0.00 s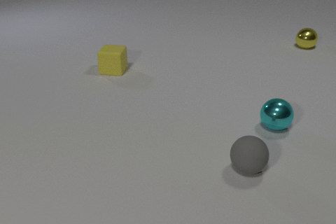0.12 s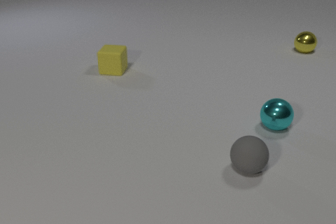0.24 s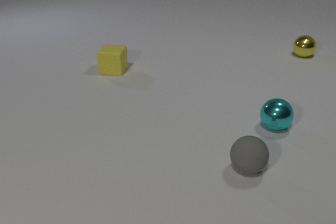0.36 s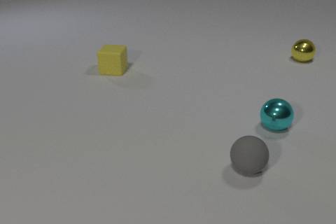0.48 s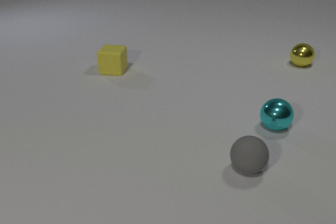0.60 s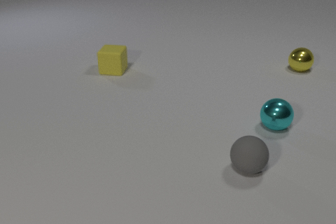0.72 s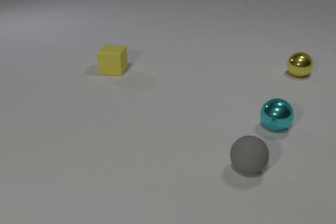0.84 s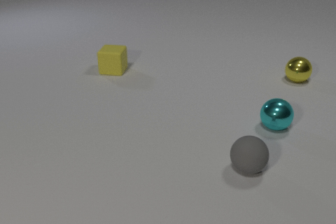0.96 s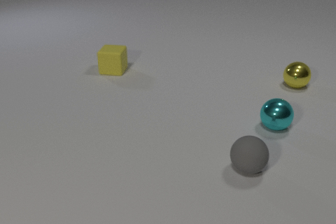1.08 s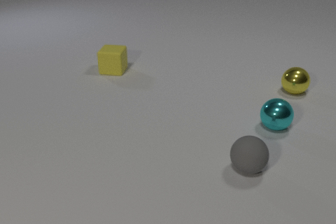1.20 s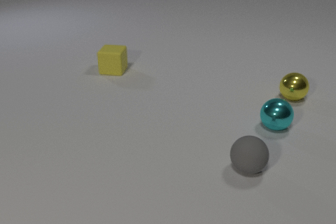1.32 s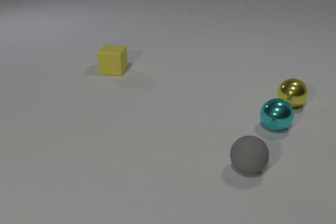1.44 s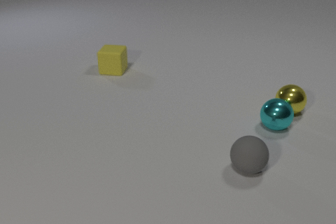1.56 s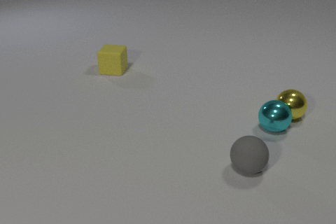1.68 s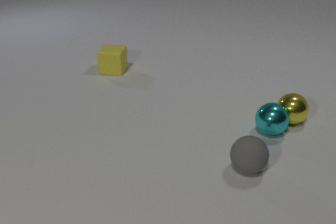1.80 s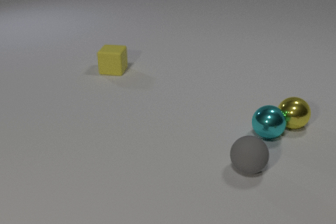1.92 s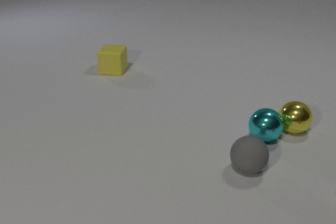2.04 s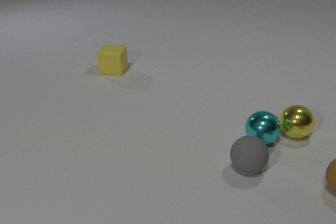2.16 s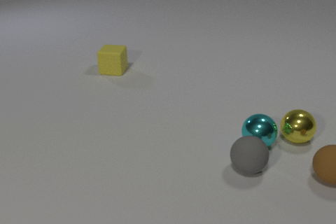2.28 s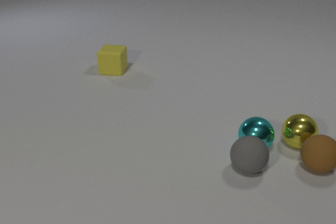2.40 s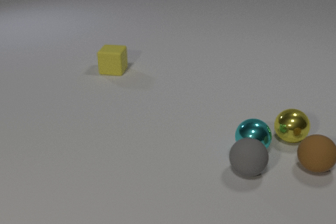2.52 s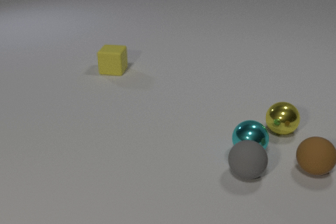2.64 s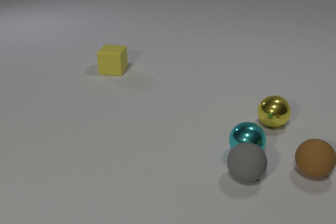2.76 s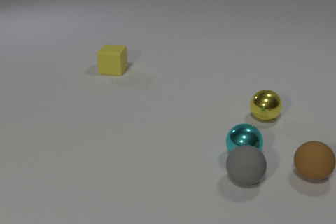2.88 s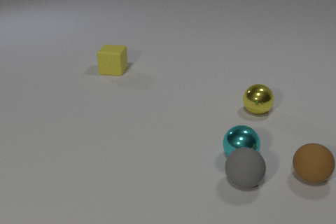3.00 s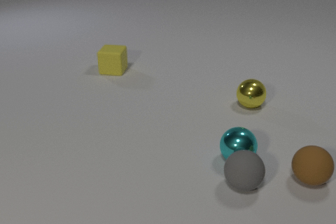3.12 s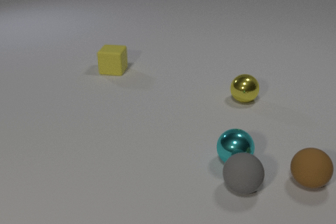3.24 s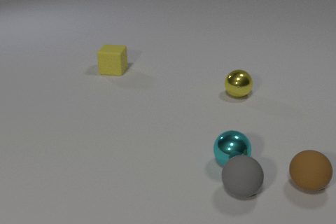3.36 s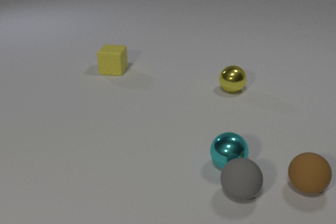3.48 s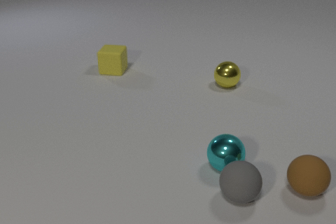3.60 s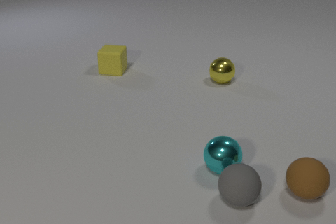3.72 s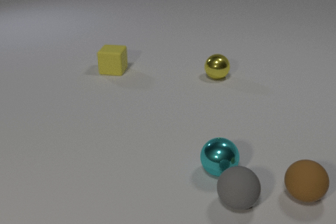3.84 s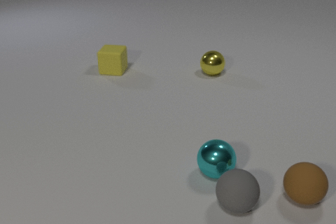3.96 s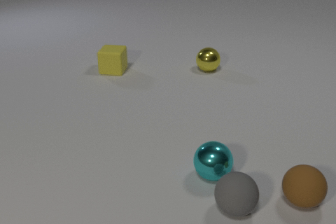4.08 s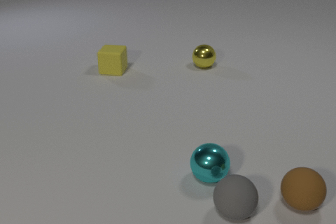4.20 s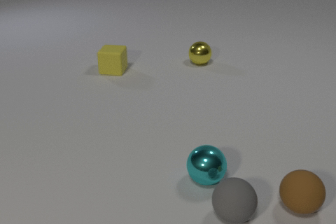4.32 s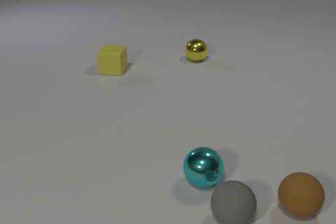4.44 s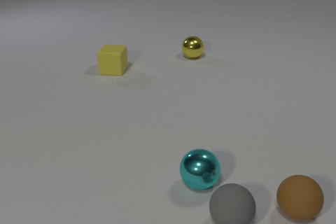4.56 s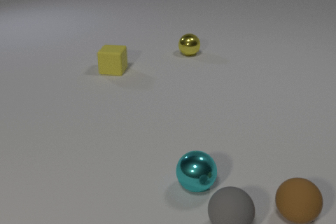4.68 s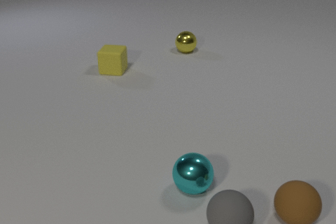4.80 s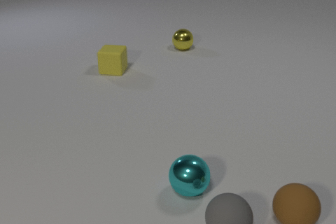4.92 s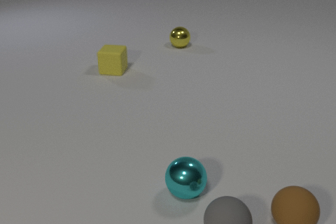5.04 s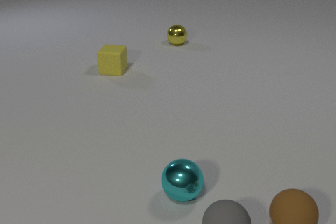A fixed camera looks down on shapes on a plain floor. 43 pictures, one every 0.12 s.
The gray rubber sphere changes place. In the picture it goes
toward the camera.
The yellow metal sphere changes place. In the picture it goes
to the left.
0.00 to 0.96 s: The yellow metal sphere rolls toward the camera.
0.96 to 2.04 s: The yellow metal sphere rolls toward the camera. The cyan metal sphere rolls toward the camera and to the left. The brown rubber sphere comes in at the right edge, rolls to the left and away from the camera. The yellow metal sphere and the cyan metal sphere collide.
2.04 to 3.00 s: The yellow metal sphere rolls away from the camera and to the left. The cyan metal sphere rolls toward the camera and to the left. The gray rubber sphere rolls toward the camera. The brown rubber sphere rolls to the left. The cyan metal sphere and the gray rubber sphere collide. The yellow metal sphere and the brown rubber sphere collide.
3.00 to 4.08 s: The yellow metal sphere rolls away from the camera and to the left. The cyan metal sphere rolls toward the camera and to the left. The gray rubber sphere rolls toward the camera. The brown rubber sphere rolls toward the camera.
4.08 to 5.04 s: The yellow metal sphere rolls away from the camera and to the left. The cyan metal sphere rolls toward the camera and to the left. The gray rubber sphere rolls toward the camera. The brown rubber sphere rolls toward the camera.
How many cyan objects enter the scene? 0.
What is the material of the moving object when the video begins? metal.
How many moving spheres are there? 4.
